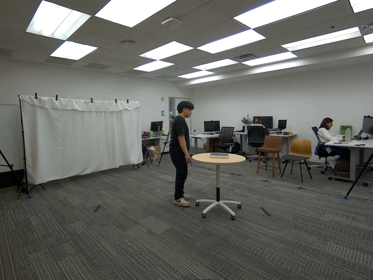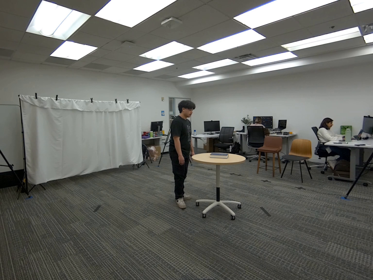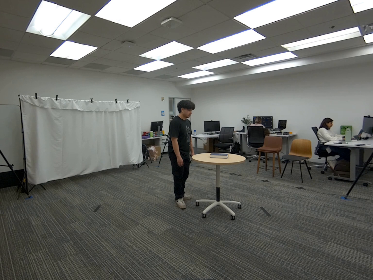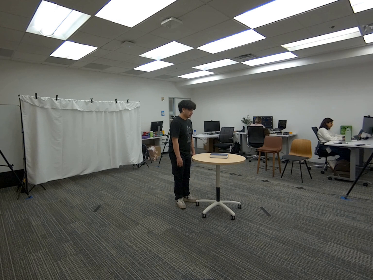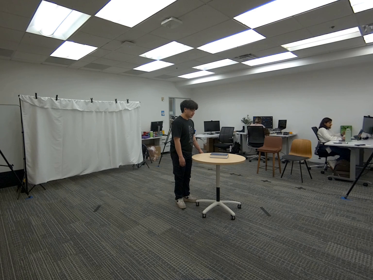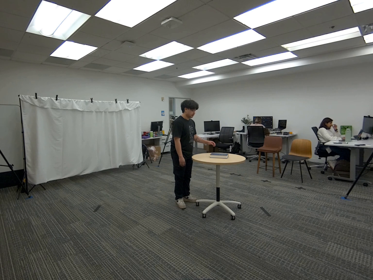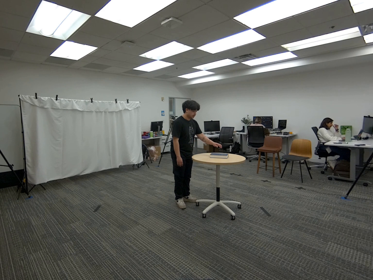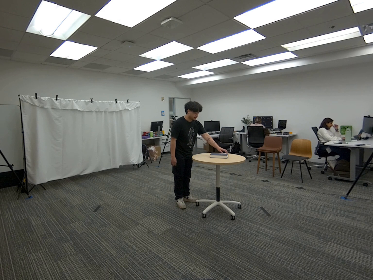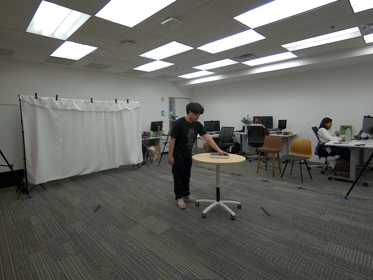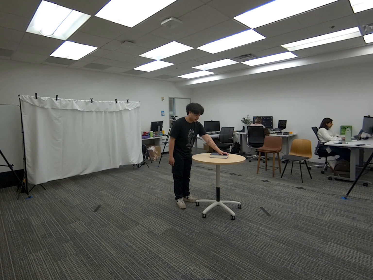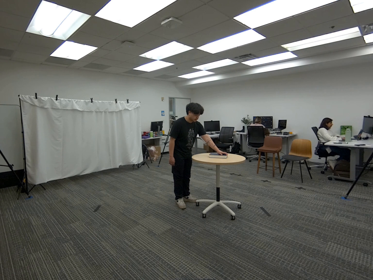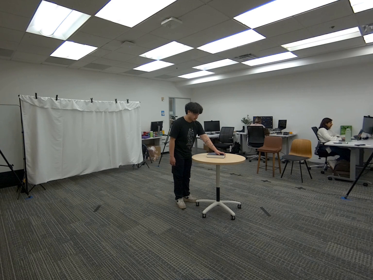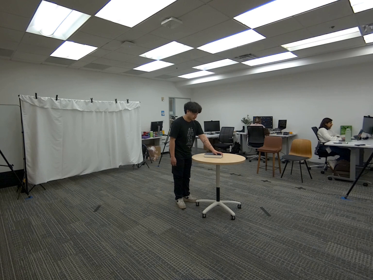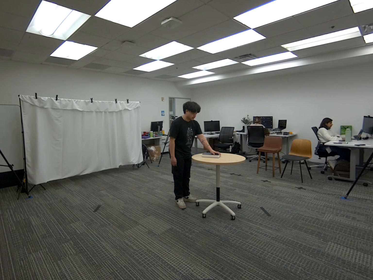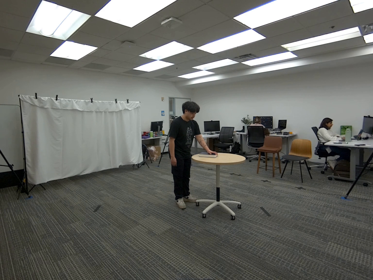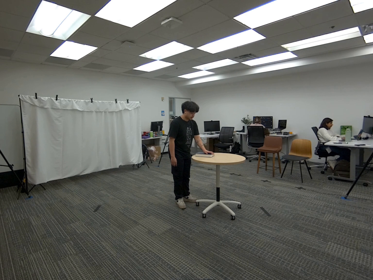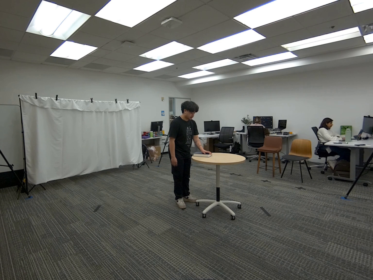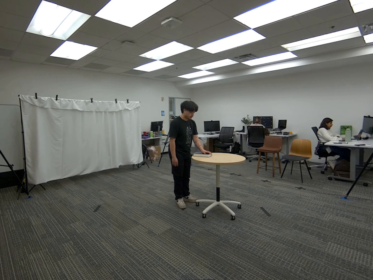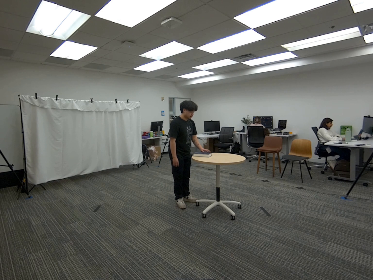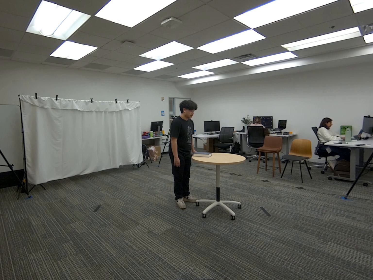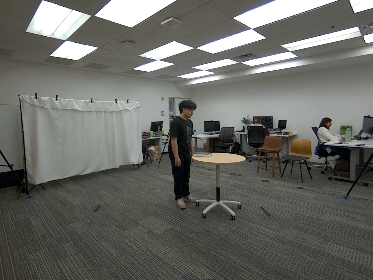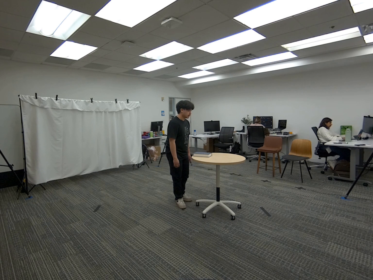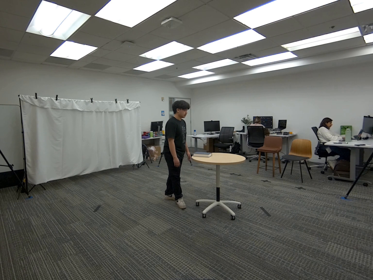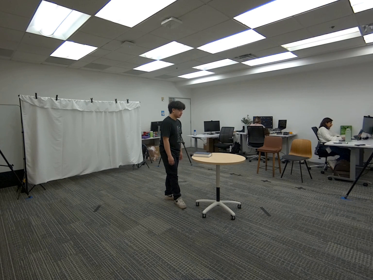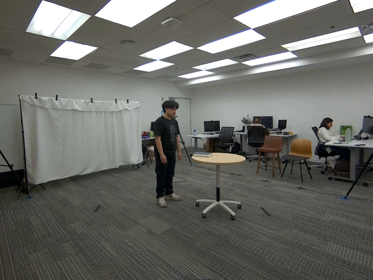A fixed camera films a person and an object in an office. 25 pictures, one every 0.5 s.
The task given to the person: Walk over to the dark blue book on the round table and drag the book towards you. Step away when complete.
